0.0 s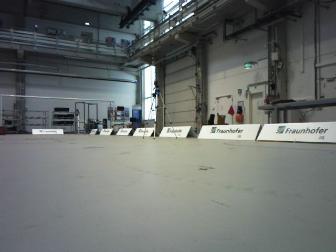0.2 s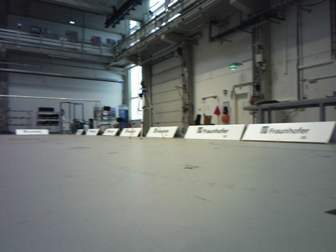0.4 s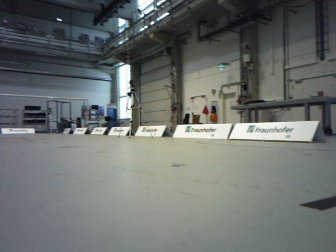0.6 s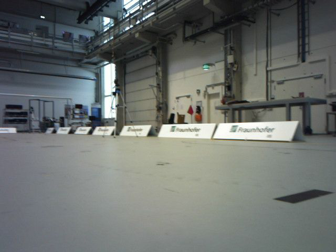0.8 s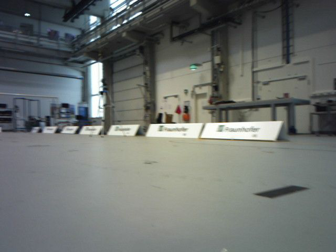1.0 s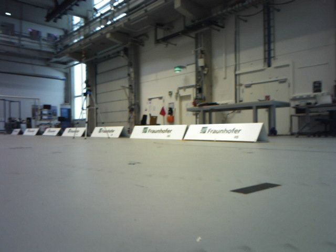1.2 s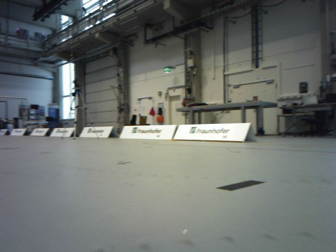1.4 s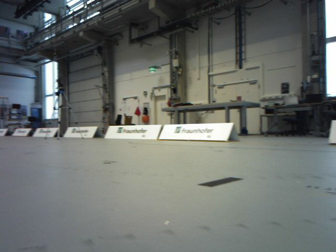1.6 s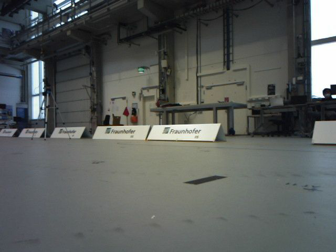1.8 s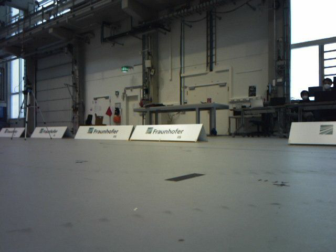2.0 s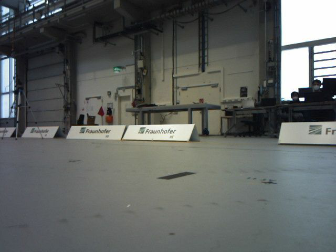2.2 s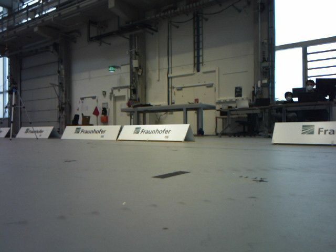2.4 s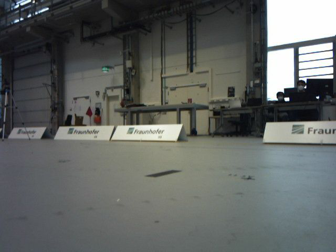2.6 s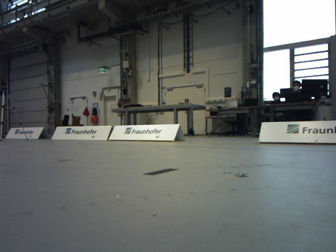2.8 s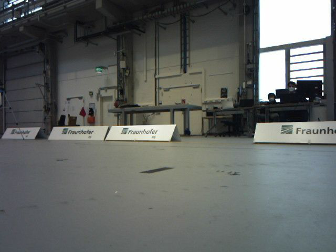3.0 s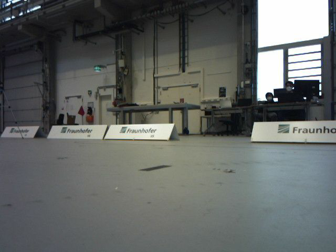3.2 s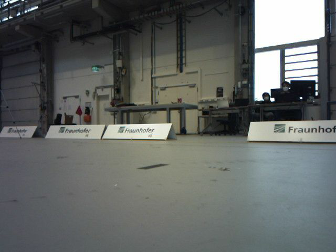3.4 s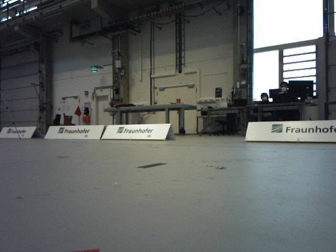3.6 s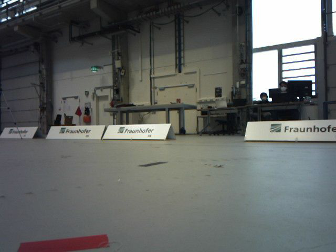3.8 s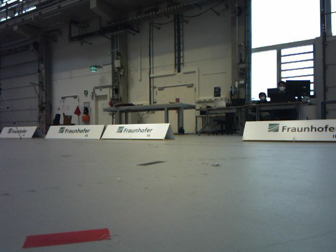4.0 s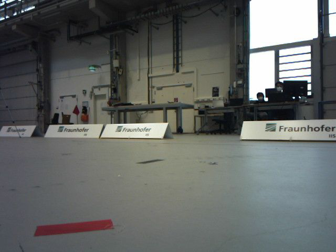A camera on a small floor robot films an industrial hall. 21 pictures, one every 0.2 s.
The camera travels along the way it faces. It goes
backward.
0.0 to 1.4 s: The camera swings to its right by about 20 degrees, and the scene slides to the left. It travels backward, about 0.3 m, so what stands in front gets smaller.
1.4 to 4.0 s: The camera pans to its right, which is clockwise from overhead, by about 10 degrees. It travels backward, about 0.5 m, so what stands in front gets smaller.
The film runs backward here.
